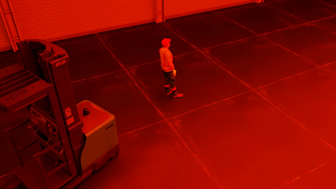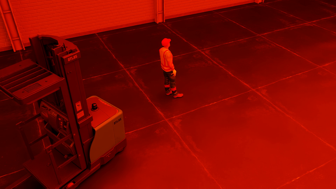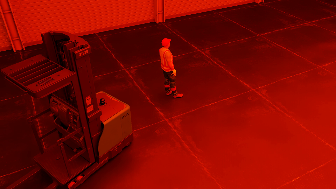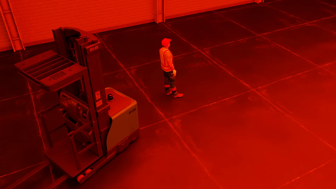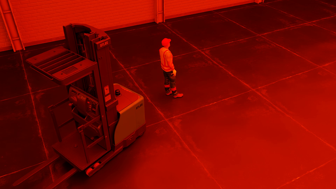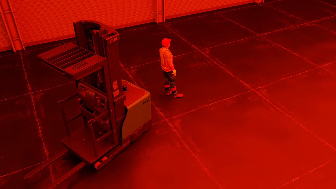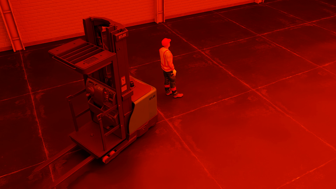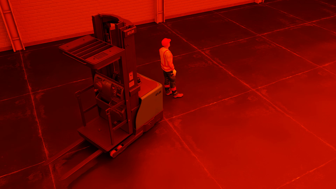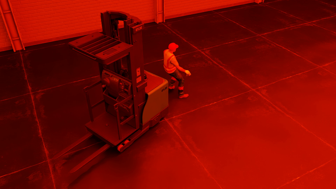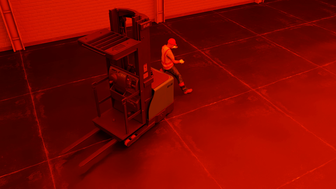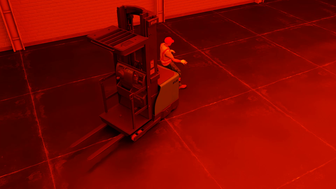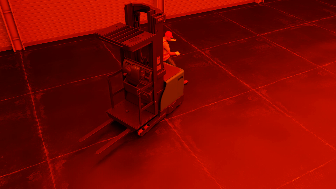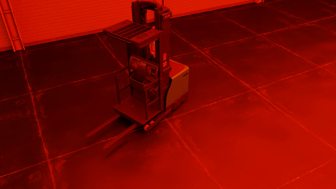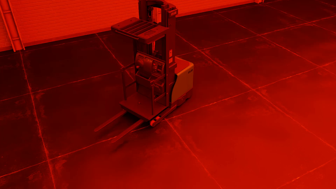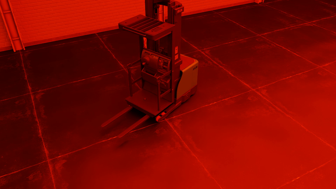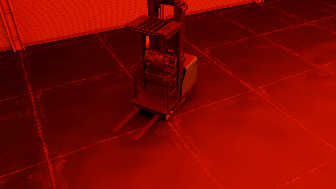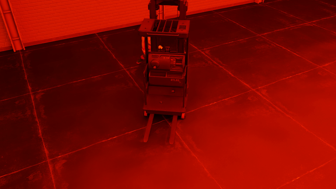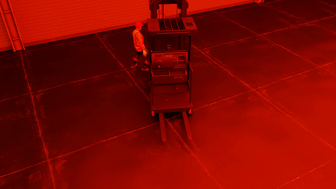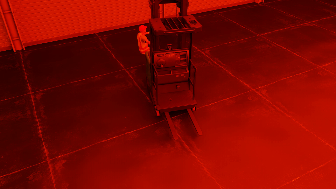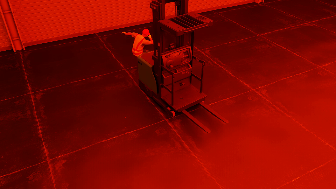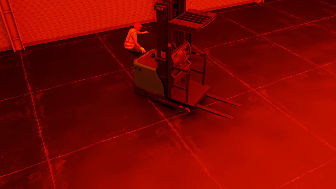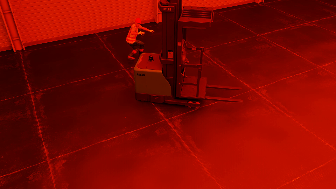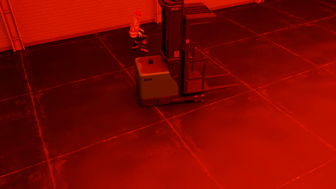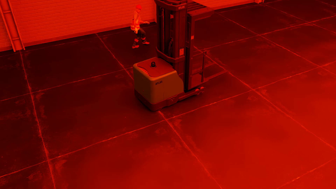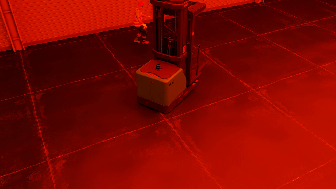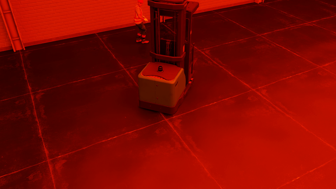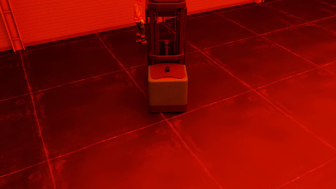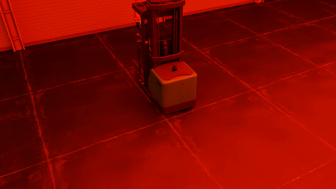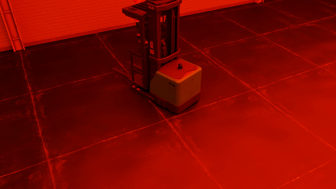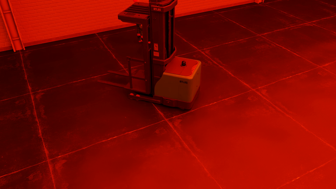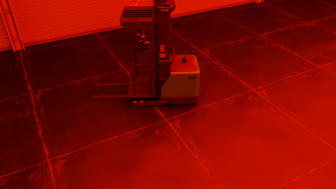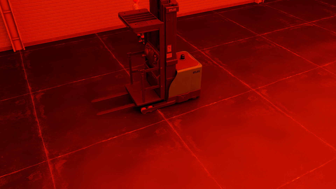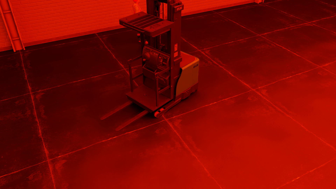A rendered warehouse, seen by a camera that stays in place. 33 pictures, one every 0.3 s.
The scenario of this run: Near miss between a forklift and a person.
